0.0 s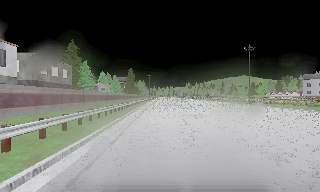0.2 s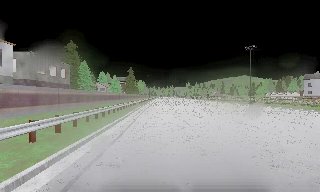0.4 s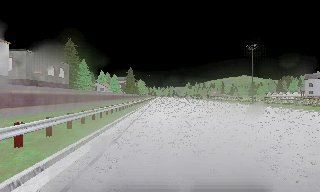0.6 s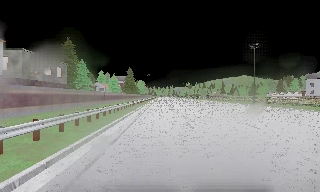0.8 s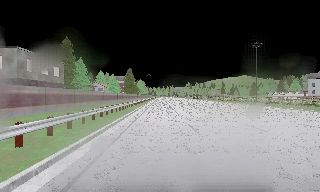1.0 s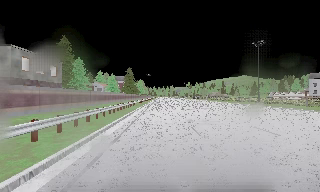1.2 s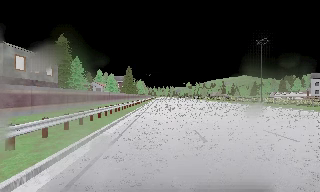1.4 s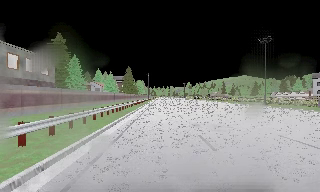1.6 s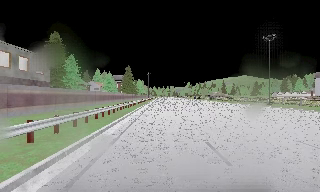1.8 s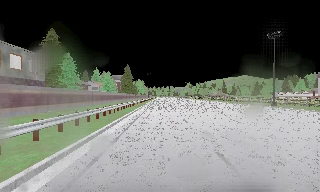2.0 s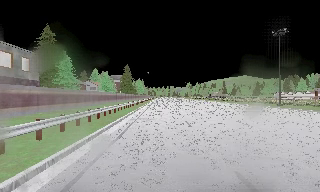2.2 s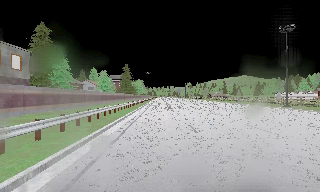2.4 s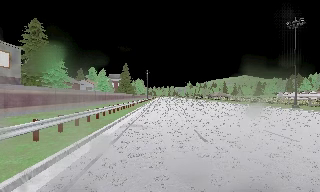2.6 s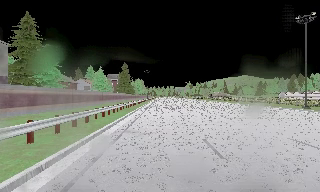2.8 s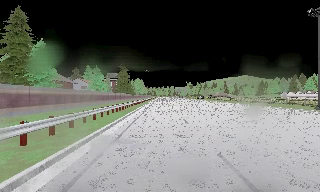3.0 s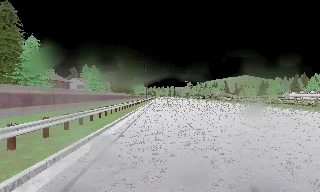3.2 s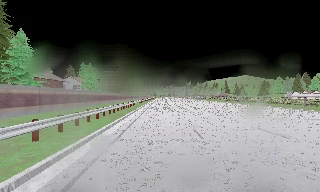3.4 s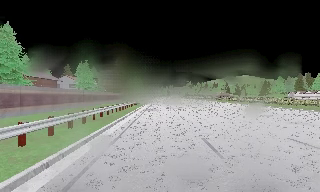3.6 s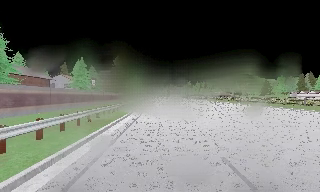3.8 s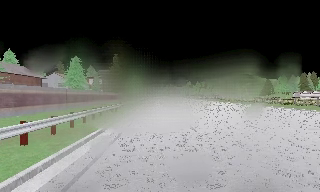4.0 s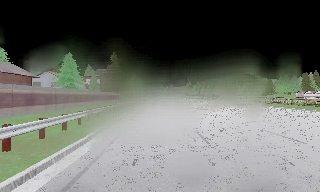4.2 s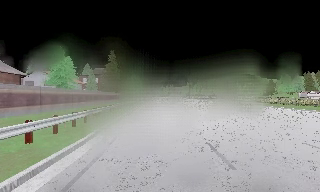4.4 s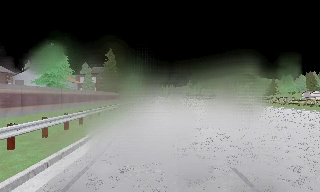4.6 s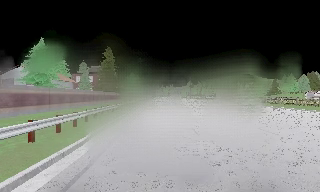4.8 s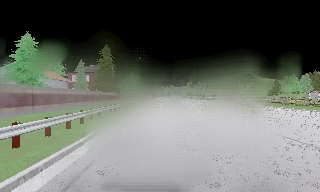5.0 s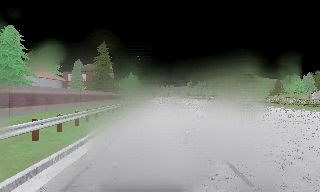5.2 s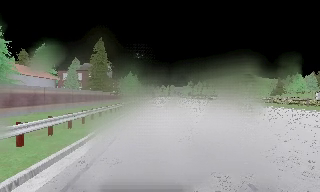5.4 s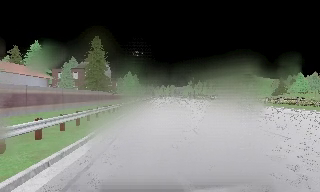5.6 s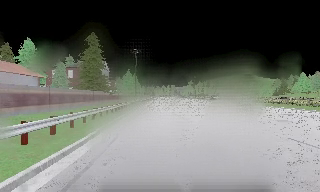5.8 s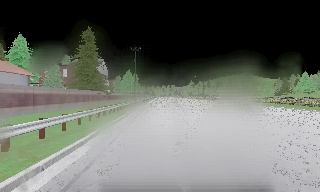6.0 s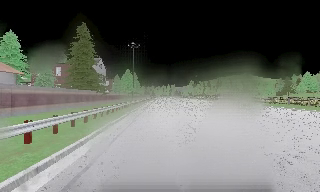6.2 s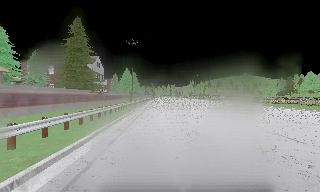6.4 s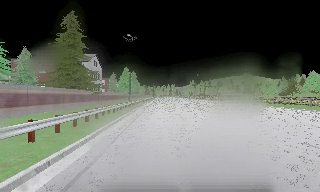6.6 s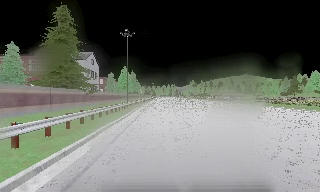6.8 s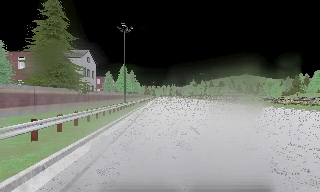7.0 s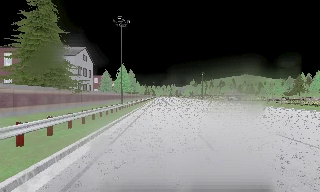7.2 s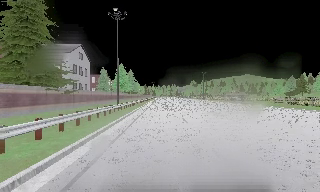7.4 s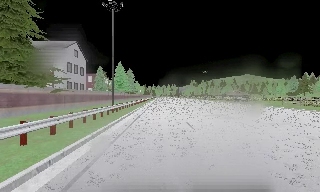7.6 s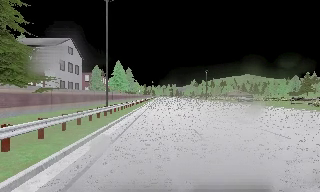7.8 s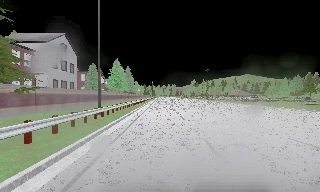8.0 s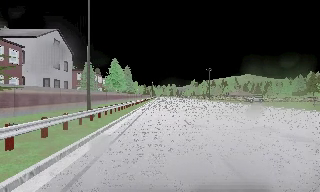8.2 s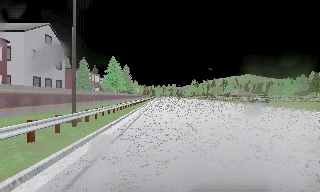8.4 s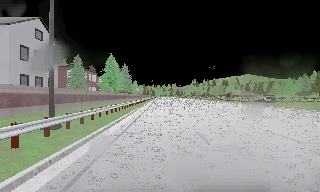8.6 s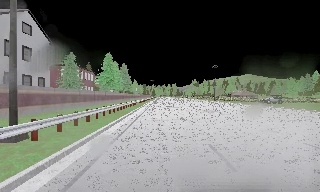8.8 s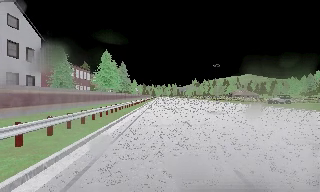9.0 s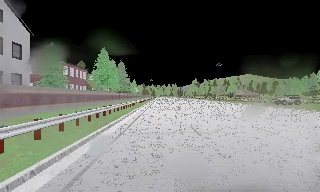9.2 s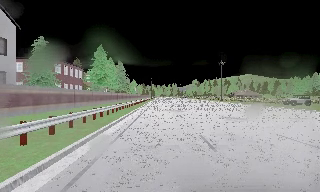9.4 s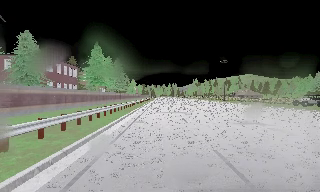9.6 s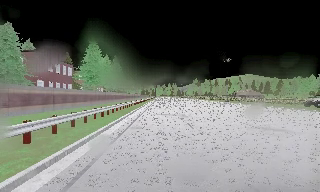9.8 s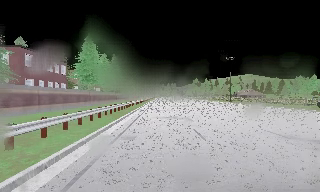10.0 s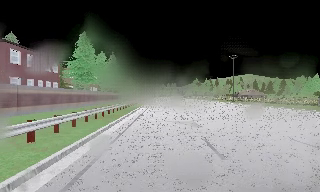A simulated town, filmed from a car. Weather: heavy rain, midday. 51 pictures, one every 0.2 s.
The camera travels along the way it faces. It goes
forward.
0.0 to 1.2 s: The camera travels forward, about 4 m, so what stands in front looms larger. It gains speed.
1.2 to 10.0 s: The camera travels forward, about 80 m, so what stands in front looms larger.
The film runs forward here.
